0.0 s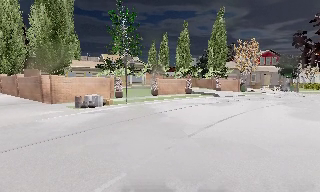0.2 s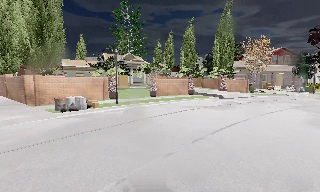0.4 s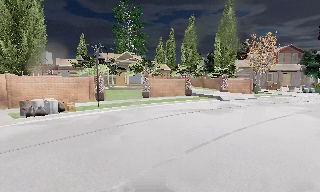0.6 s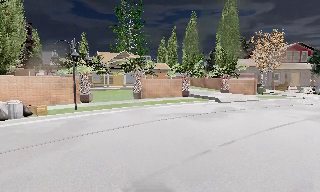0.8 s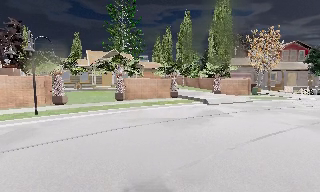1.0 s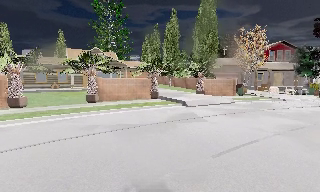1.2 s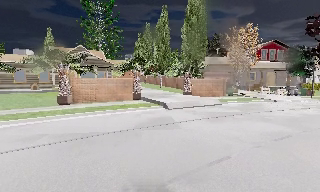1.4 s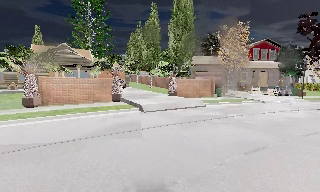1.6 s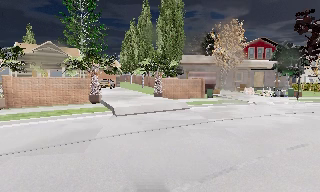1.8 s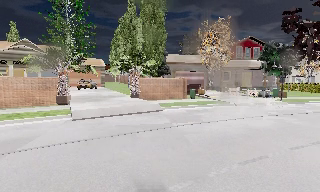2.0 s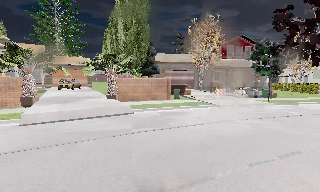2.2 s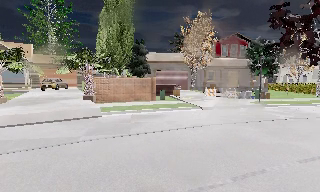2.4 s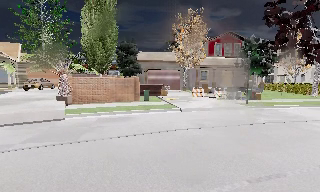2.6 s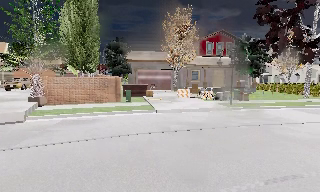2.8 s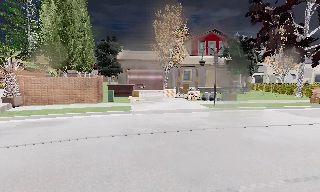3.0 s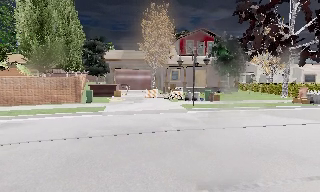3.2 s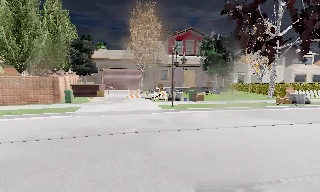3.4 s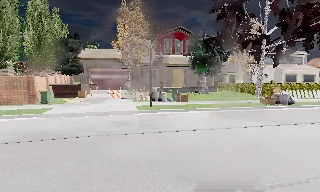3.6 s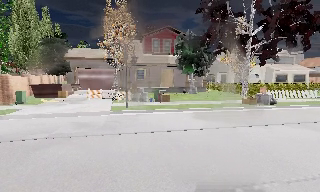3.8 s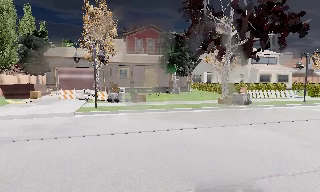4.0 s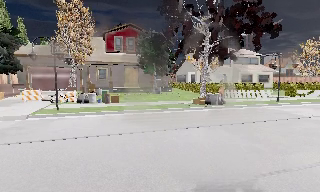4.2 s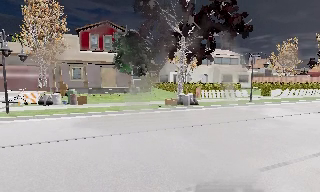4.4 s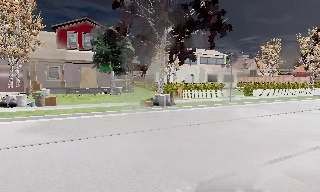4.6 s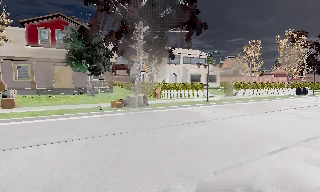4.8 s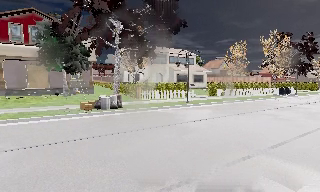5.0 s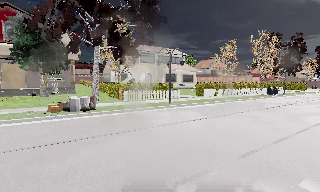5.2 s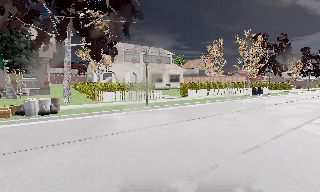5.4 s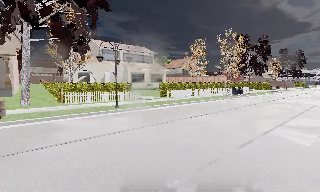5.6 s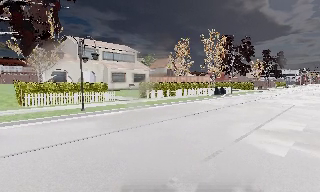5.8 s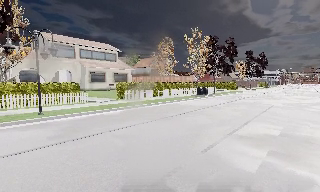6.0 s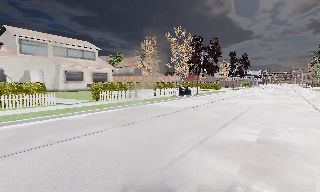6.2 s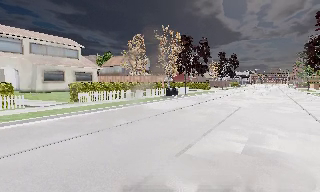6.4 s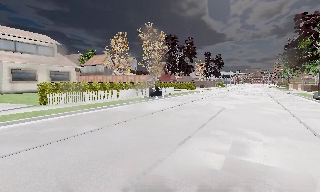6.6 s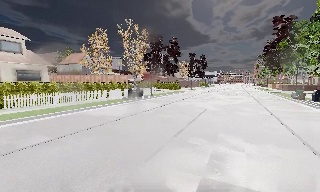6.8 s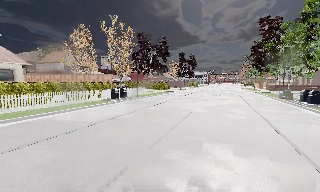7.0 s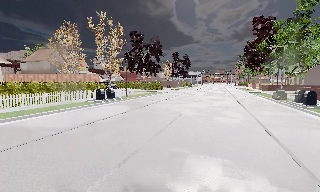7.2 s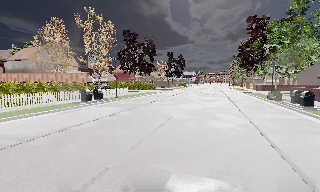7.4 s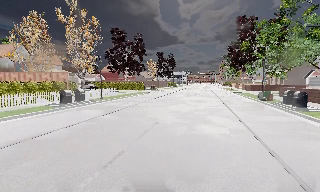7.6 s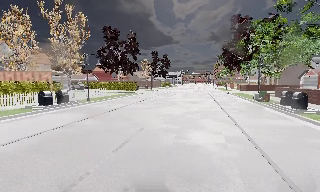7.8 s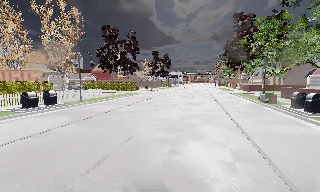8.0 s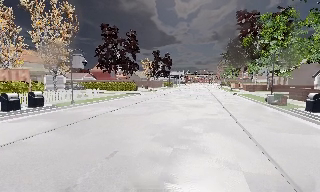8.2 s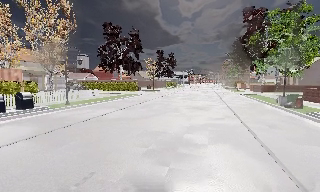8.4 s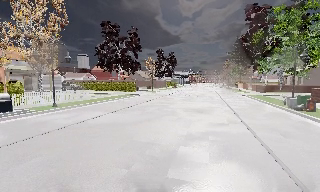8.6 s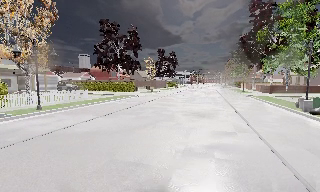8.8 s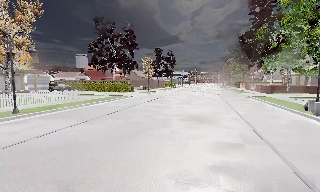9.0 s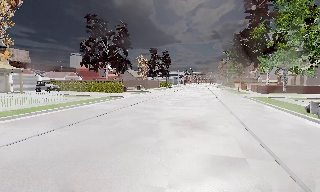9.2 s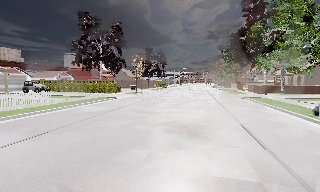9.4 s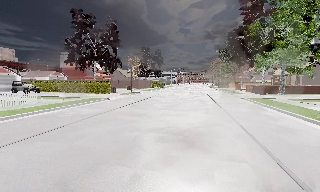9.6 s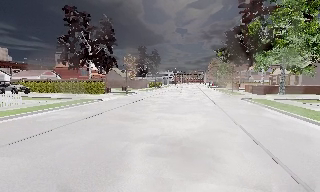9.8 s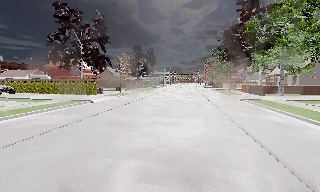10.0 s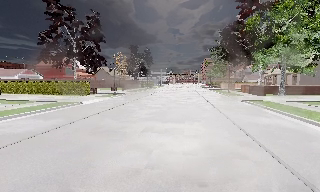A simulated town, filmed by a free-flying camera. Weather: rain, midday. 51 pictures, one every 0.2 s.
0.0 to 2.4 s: The camera travels to its right and forward, about 20 m, so close, fixed things drift to the left.
2.4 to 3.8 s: The camera travels to its right, about 11 m, so close, fixed things drift to the left.
3.8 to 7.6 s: The camera pans to its right, which is clockwise from overhead, by about 60 degrees. It travels to its right and forward, about 25 m, so close, fixed things drift to the left.
7.6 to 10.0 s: The camera travels forward, about 14 m, so what stands in front looms larger.
The film runs forward here.
